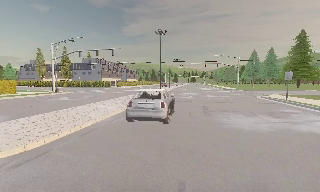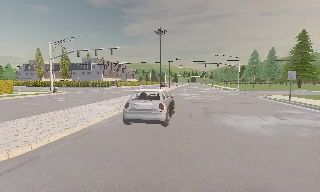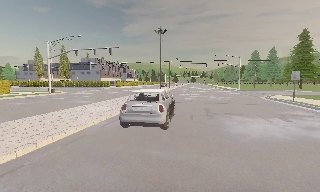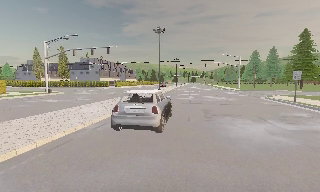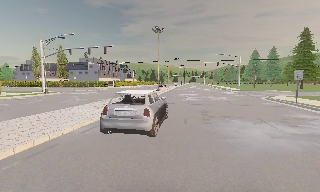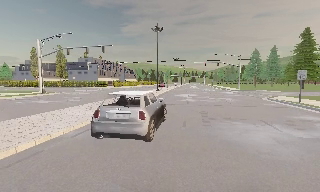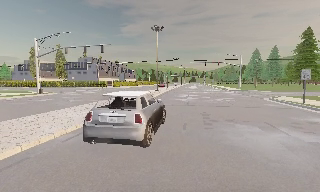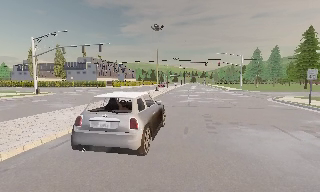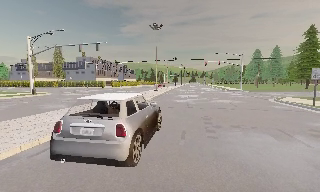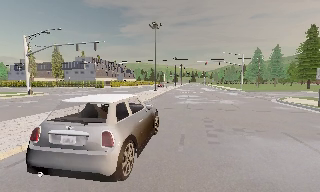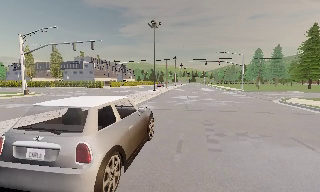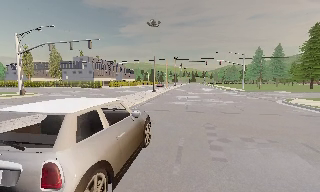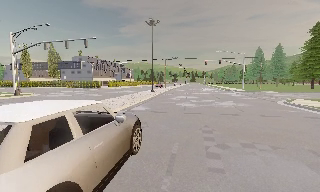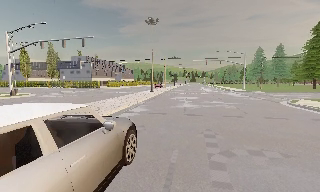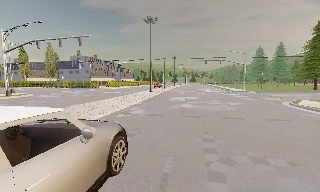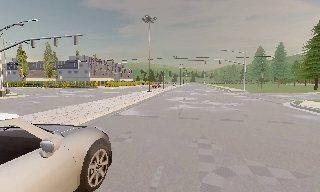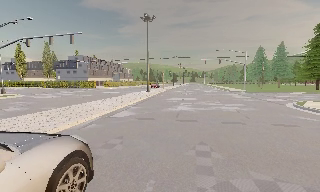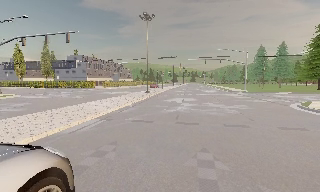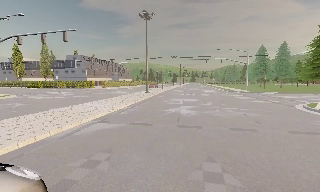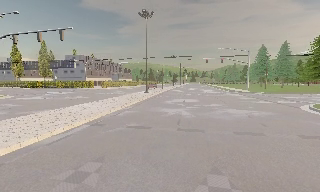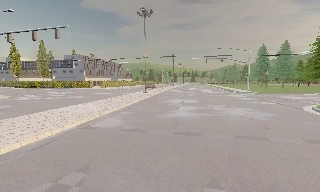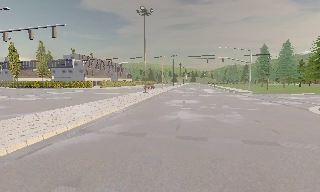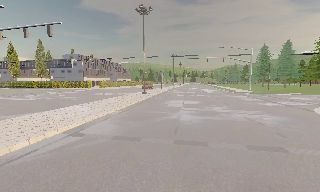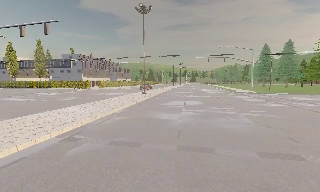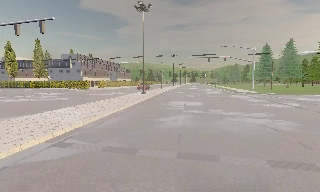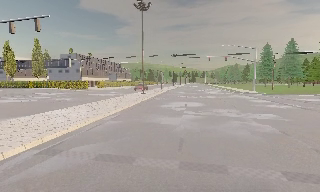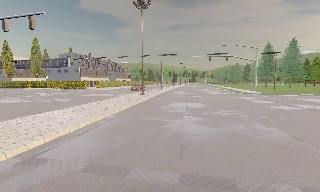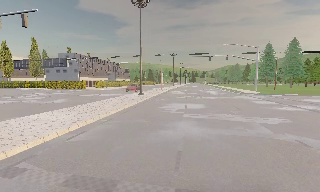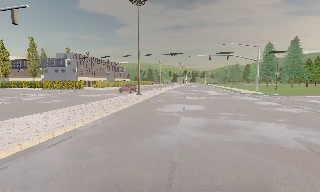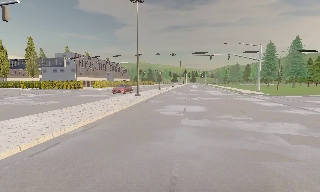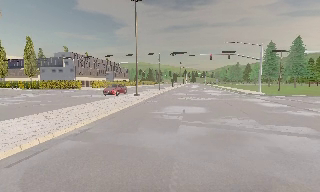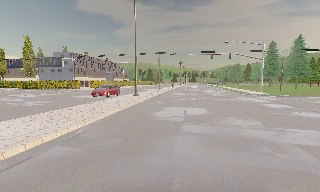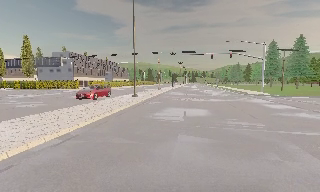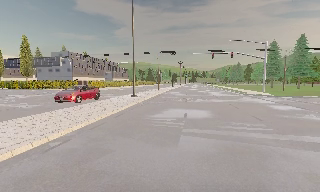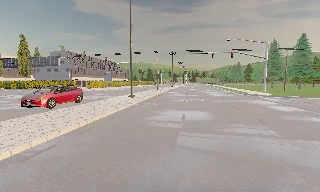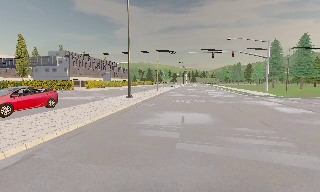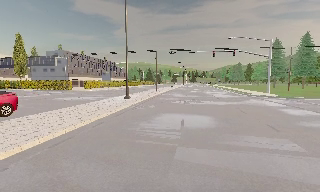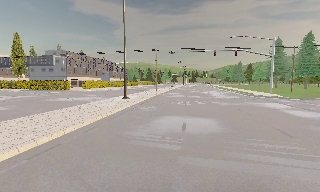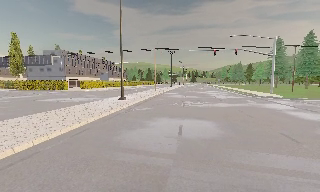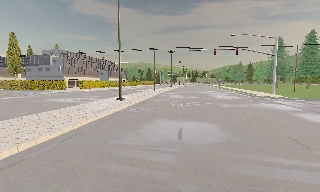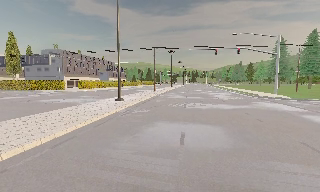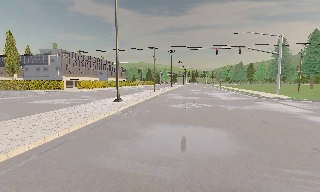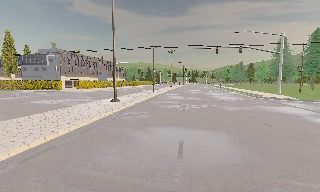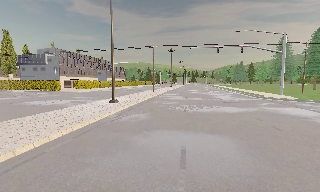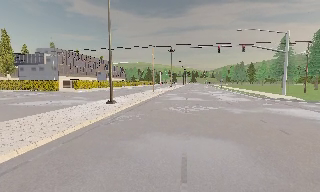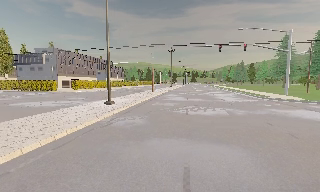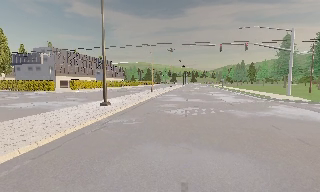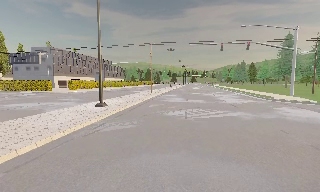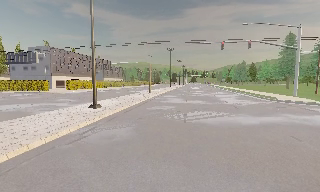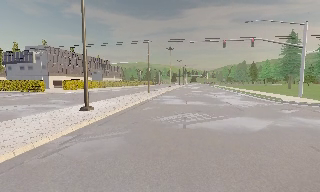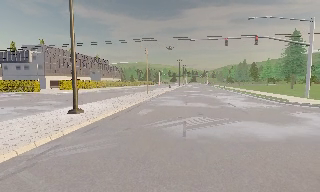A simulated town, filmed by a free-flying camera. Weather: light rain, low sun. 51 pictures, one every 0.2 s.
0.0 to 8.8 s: The camera travels forward, about 20 m, so what stands in front looms larger.
8.8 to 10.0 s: The camera travels forward, about 4 m, so what stands in front looms larger. It gains speed.
The film runs forward here.
